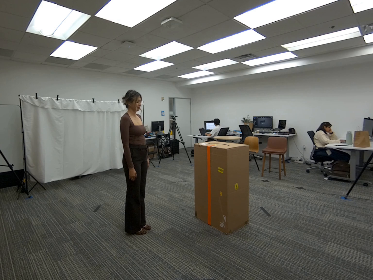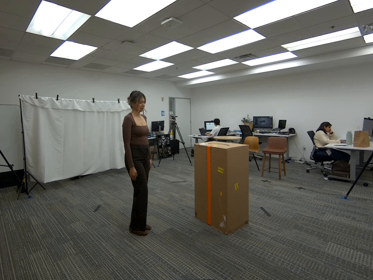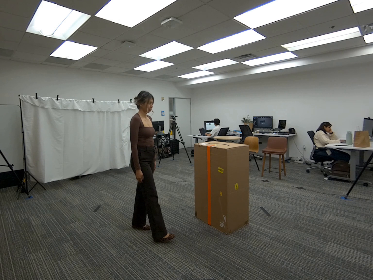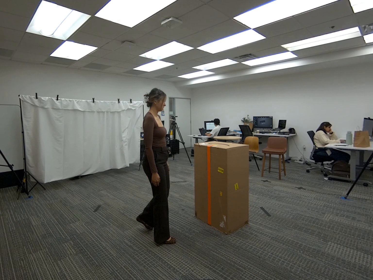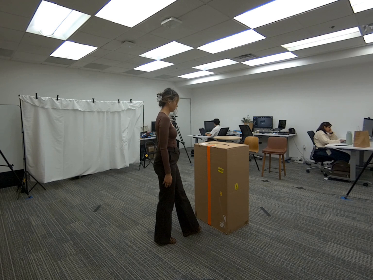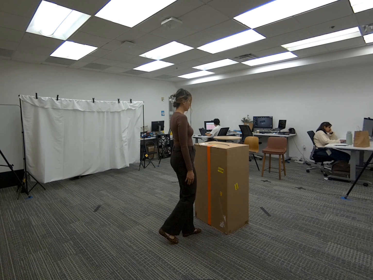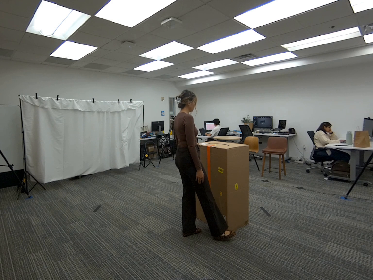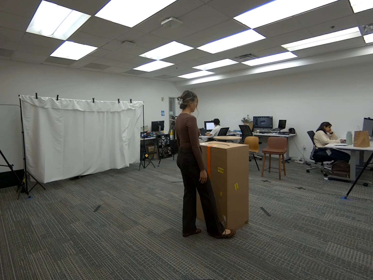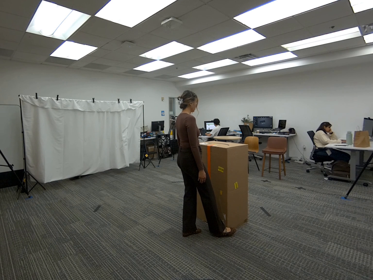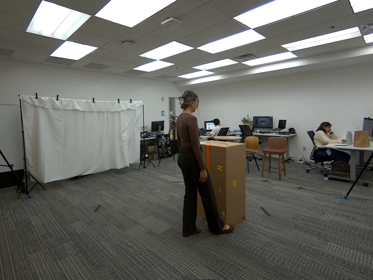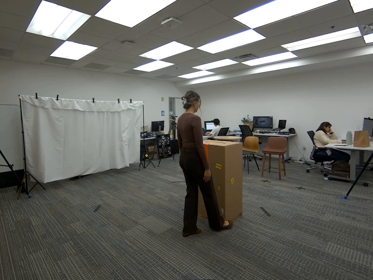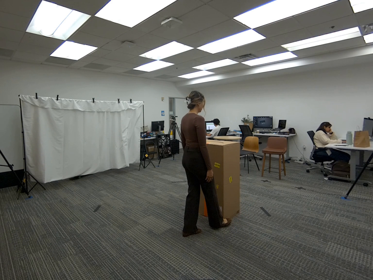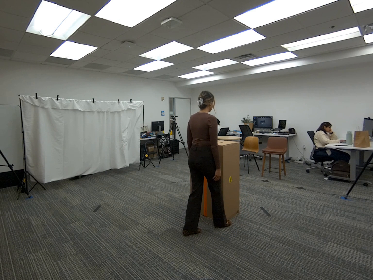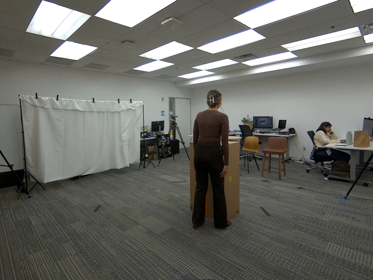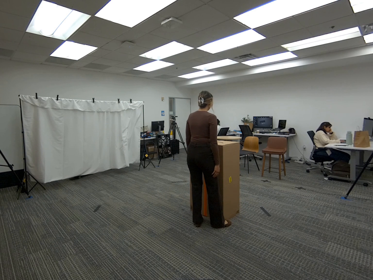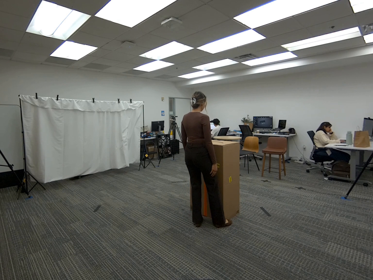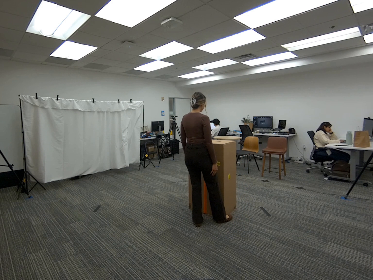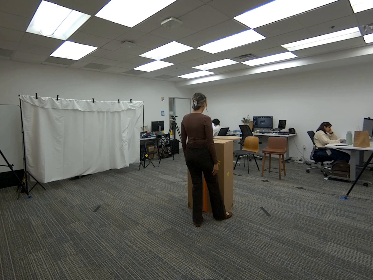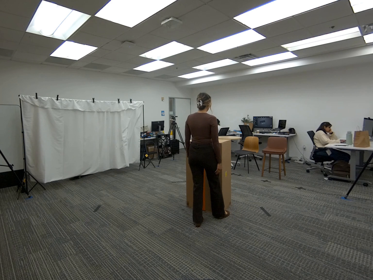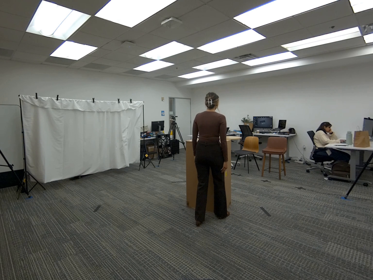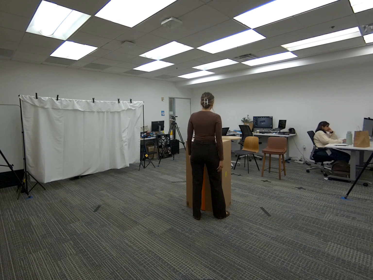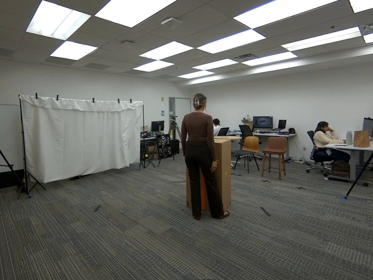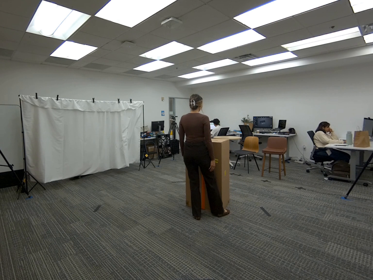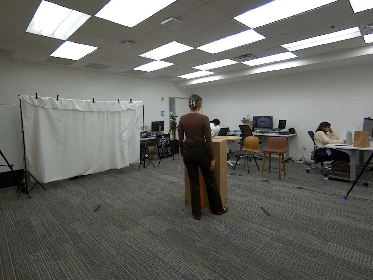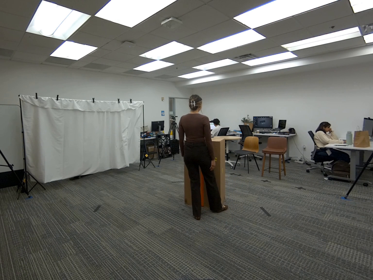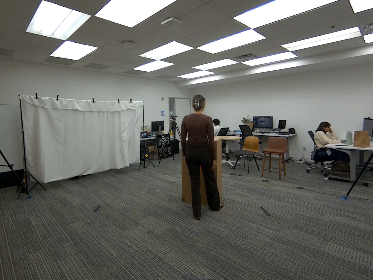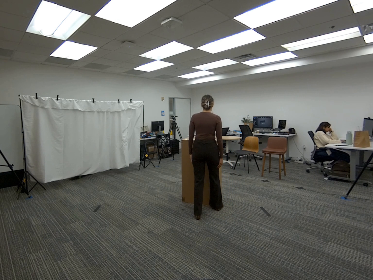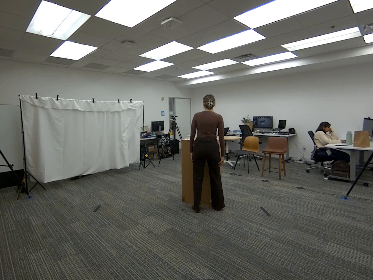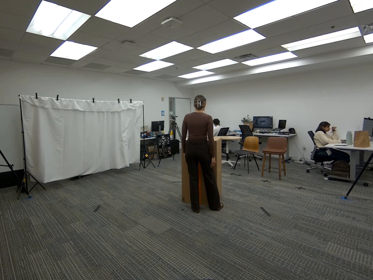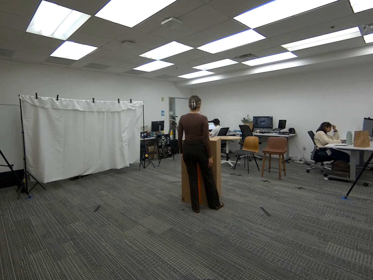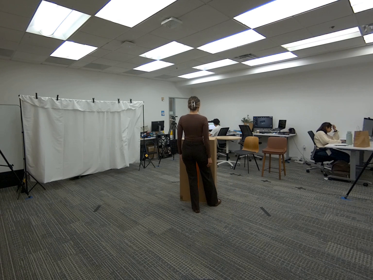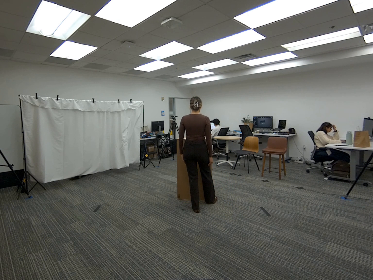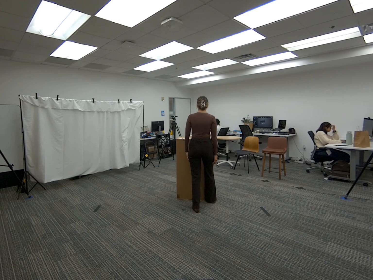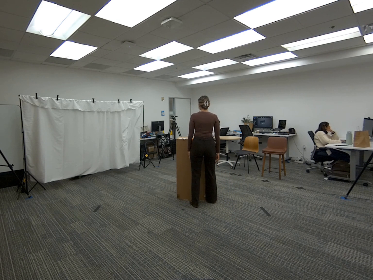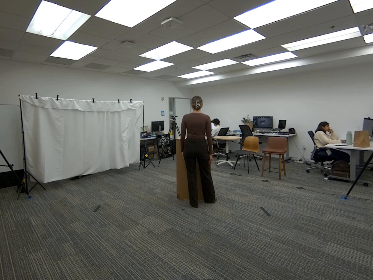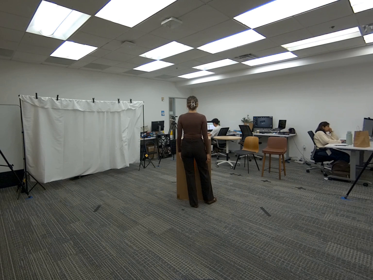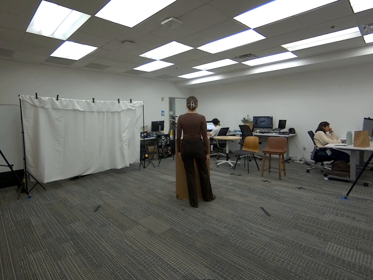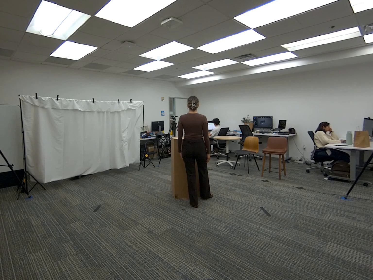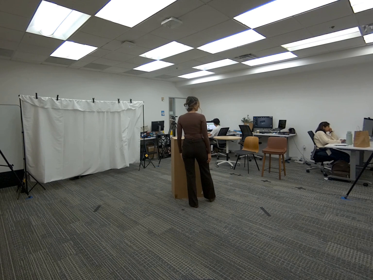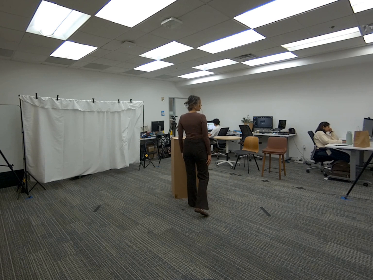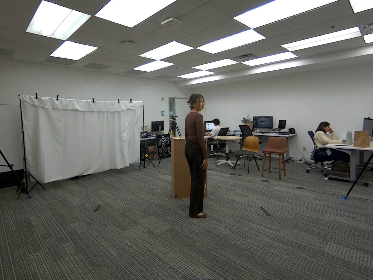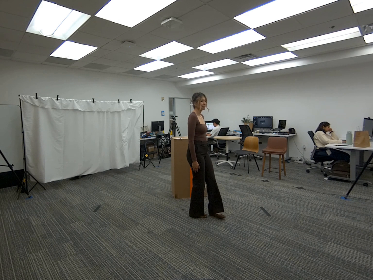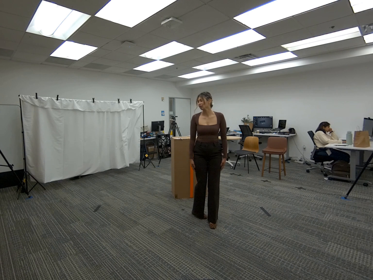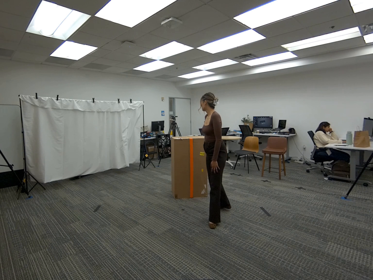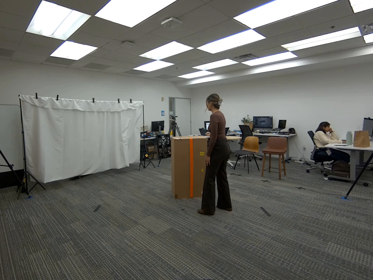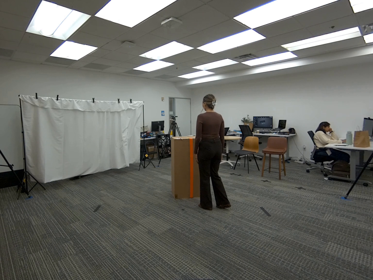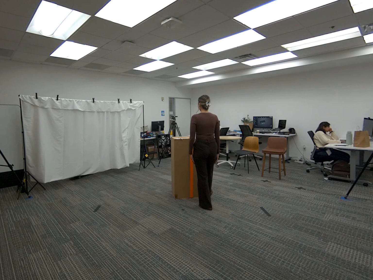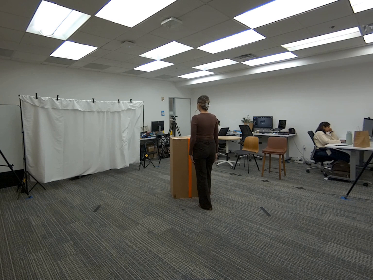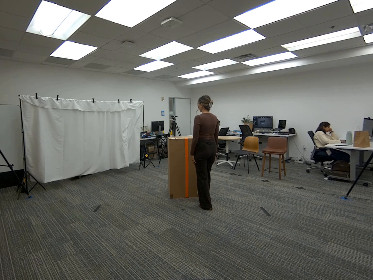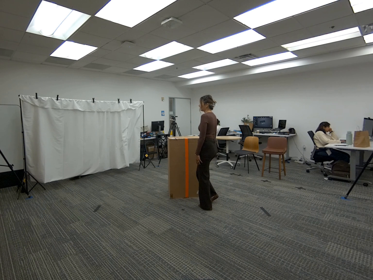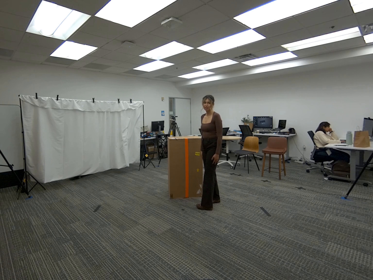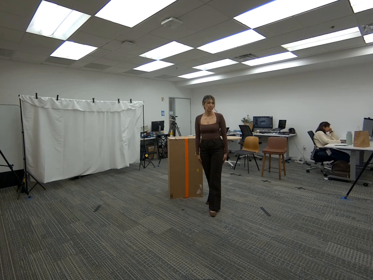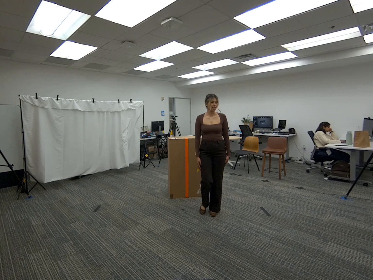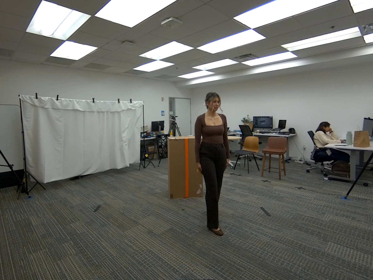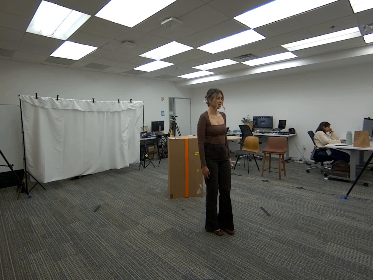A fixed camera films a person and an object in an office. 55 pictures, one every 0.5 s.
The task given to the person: Walk over to the giant cardboard box and use your right foot to push giant cardboard box within the bounding area. Step away when complete.
